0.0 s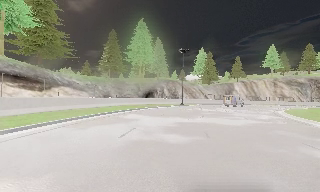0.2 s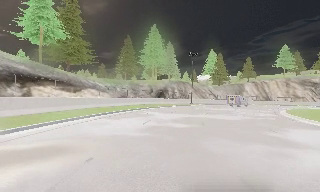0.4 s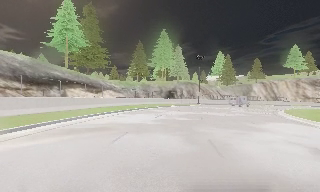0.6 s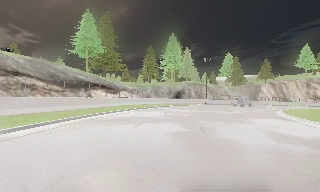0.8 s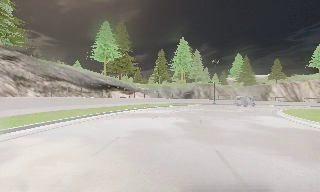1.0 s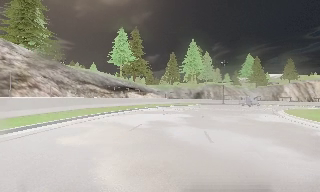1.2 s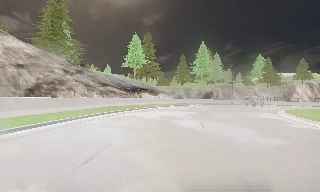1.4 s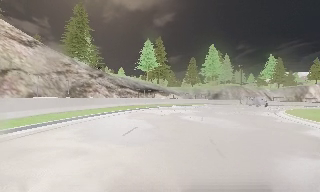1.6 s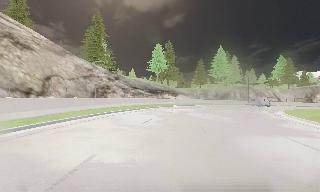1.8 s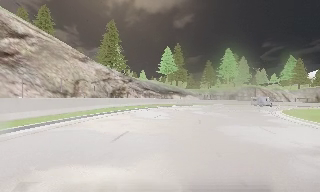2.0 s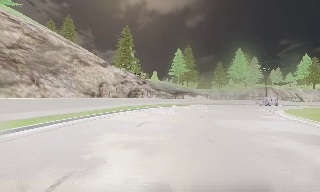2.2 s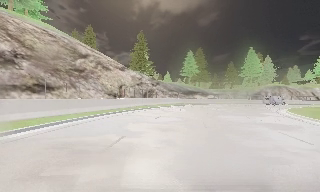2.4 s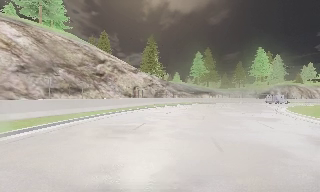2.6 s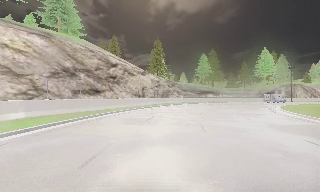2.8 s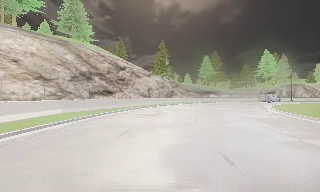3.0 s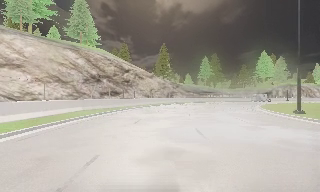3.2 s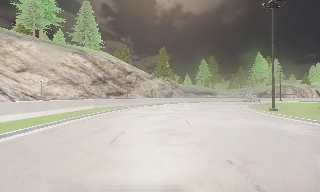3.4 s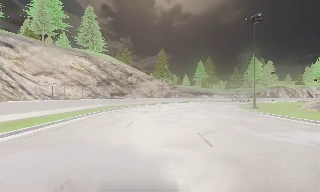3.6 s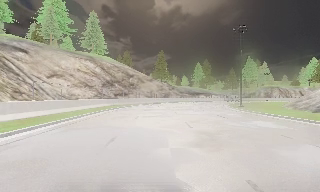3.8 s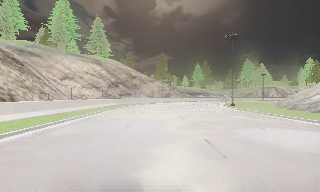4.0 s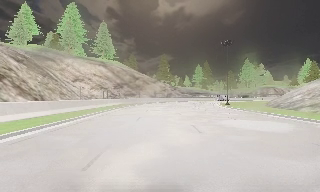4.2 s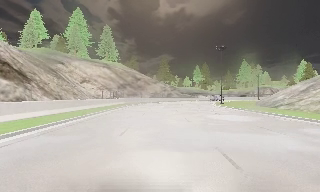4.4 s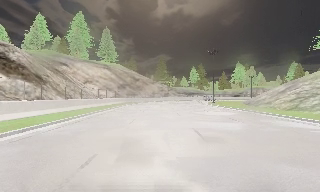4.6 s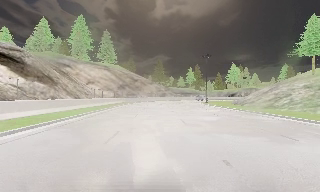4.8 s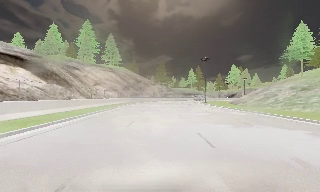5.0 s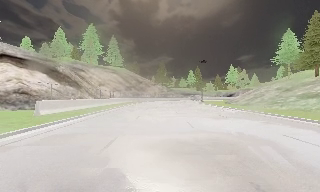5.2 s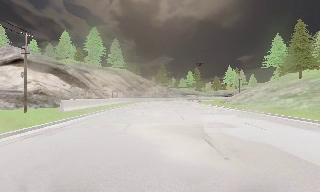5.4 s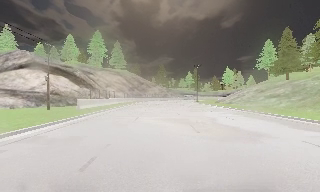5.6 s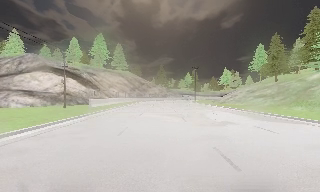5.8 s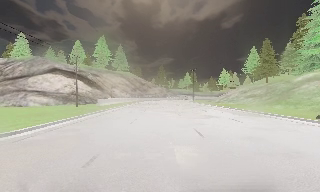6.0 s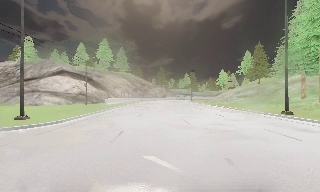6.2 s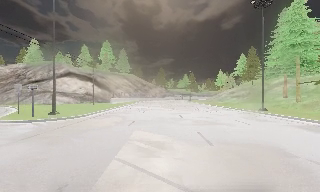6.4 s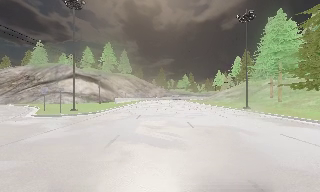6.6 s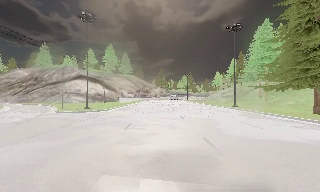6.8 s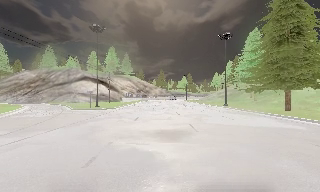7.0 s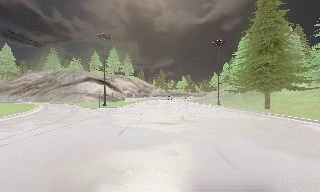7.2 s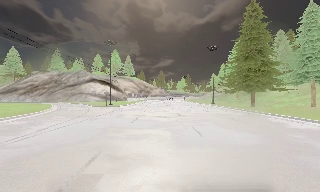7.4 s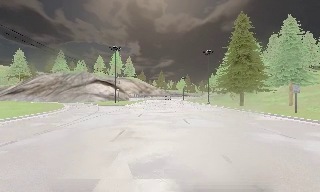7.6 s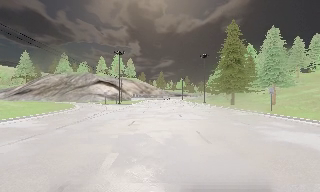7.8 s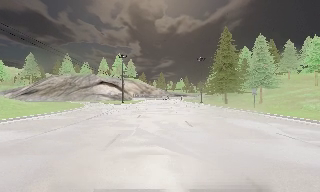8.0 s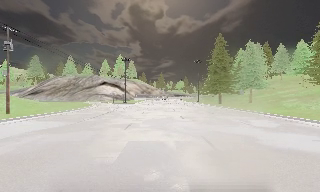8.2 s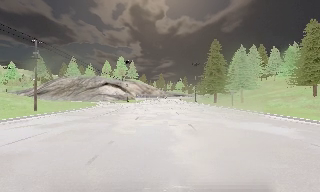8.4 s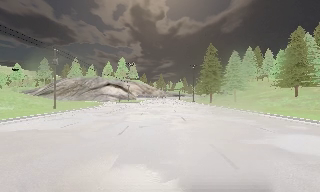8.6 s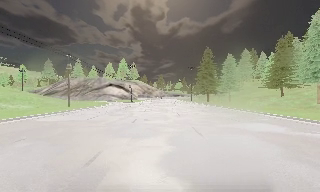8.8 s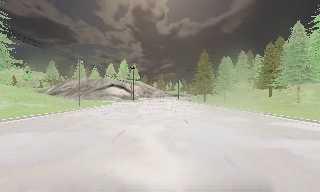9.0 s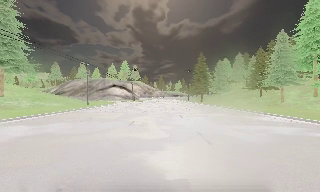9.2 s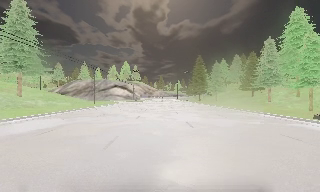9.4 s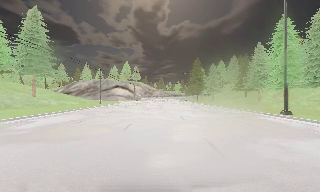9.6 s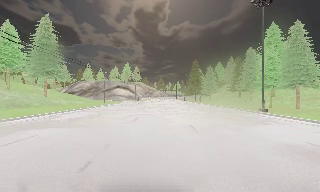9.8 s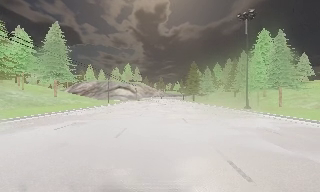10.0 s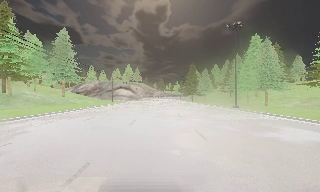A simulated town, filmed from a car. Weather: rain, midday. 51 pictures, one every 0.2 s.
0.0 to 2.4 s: The scene slides to the right, as the camera pans about 45 degrees to its left. It travels backward, about 35 m.
2.4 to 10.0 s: The camera travels backward, about 120 m, so what stands in front gets smaller.
The film runs backward here.
